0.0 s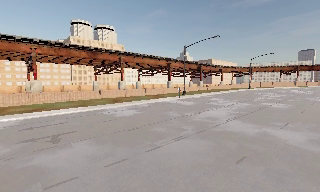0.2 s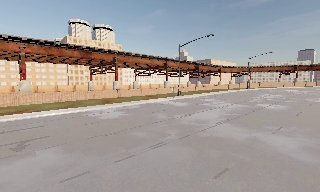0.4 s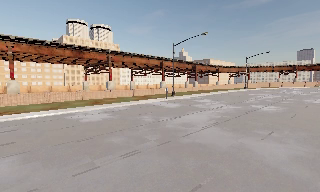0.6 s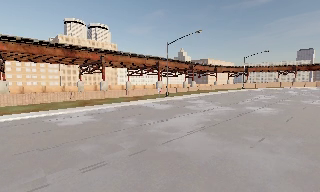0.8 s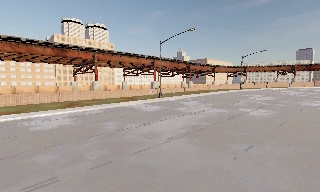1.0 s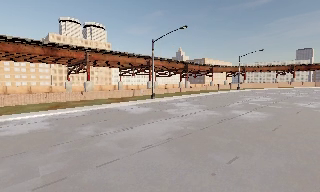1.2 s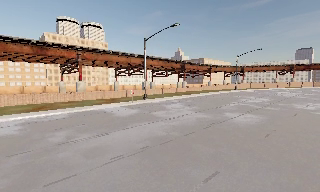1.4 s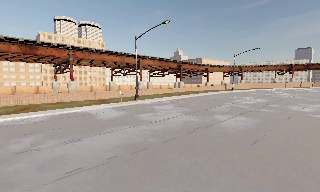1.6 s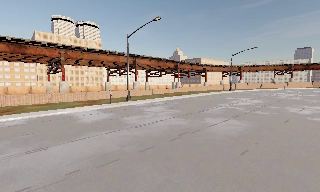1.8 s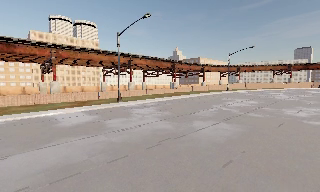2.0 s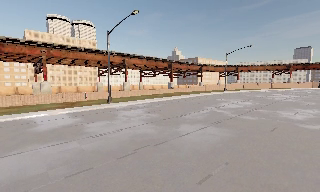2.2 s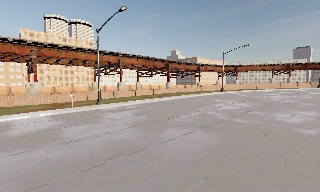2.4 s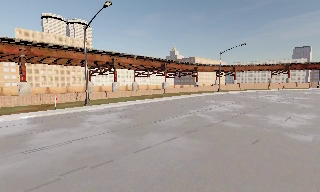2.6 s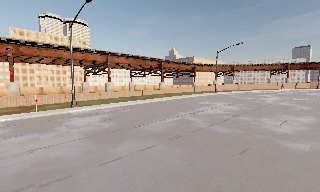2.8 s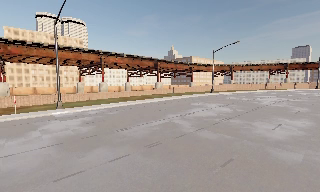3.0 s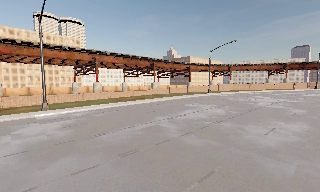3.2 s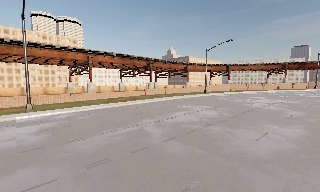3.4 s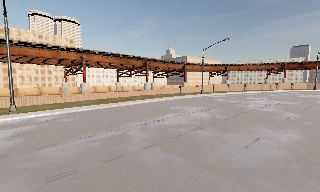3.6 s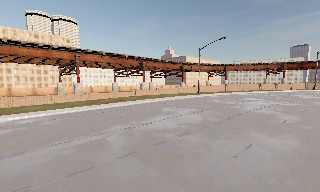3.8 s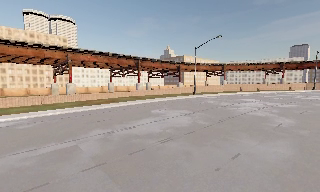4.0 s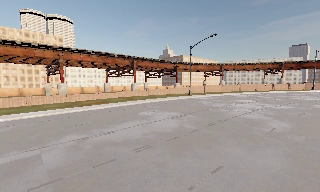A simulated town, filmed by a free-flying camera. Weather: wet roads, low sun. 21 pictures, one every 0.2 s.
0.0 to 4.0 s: The camera travels to its right and forward, about 30 m, so close, fixed things drift to the left.
The film runs forward here.
